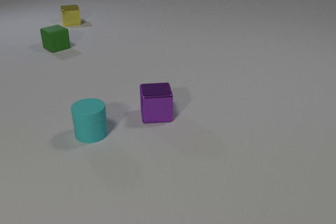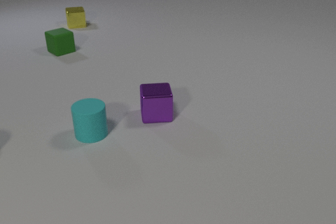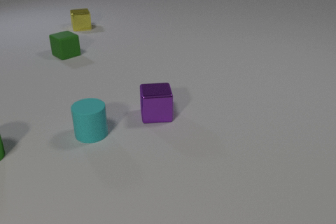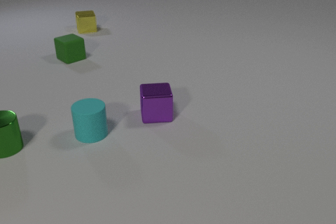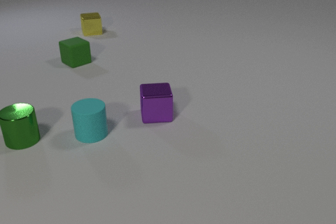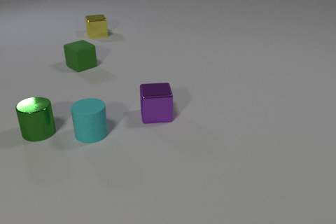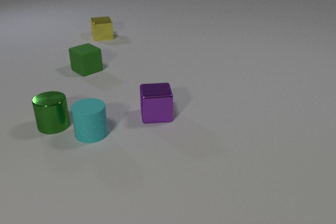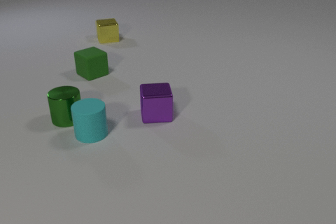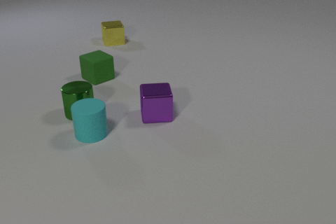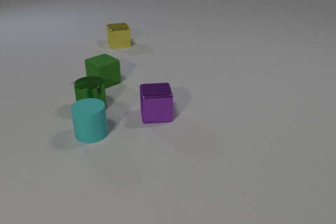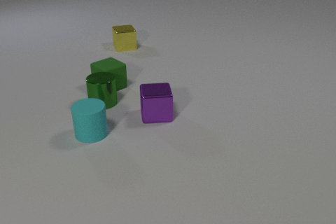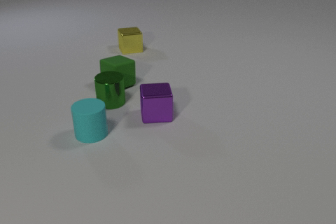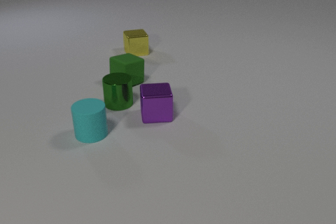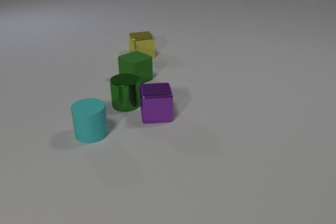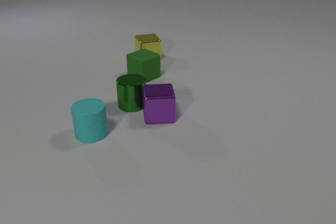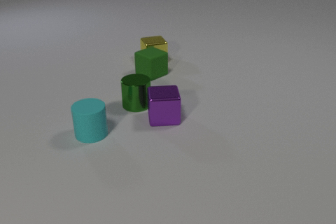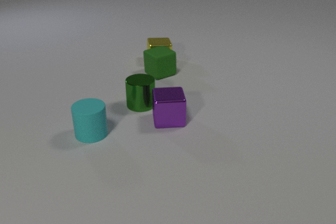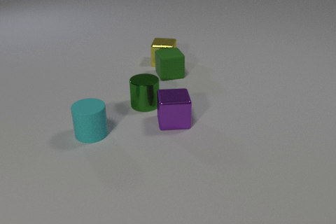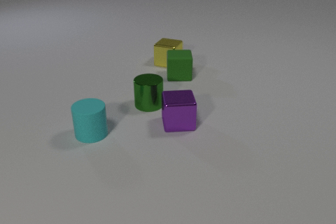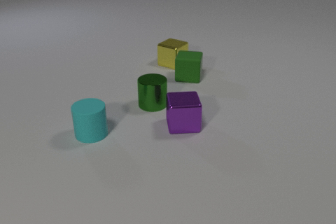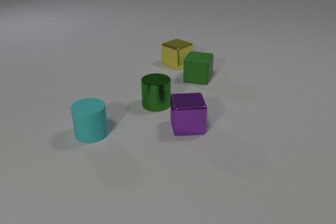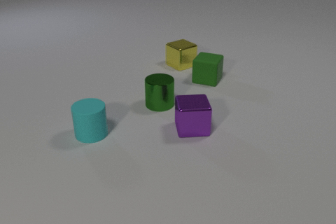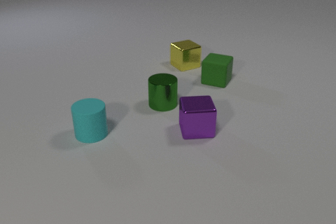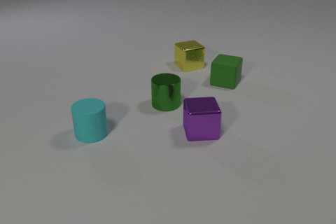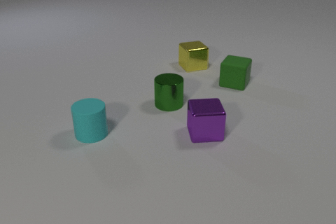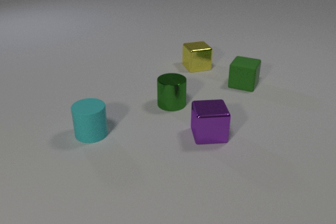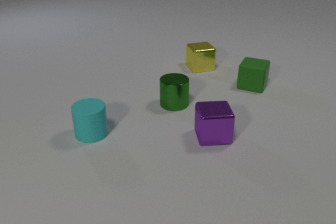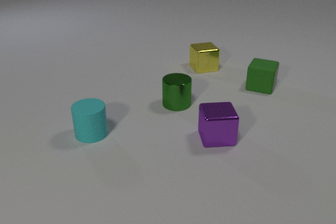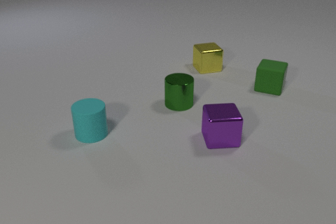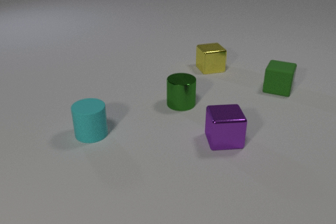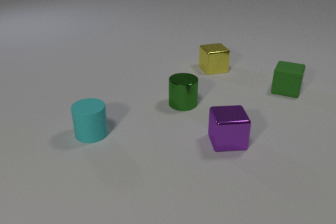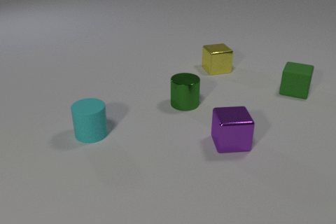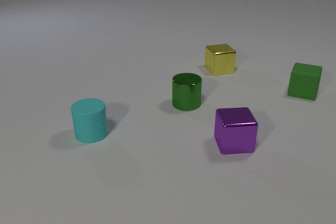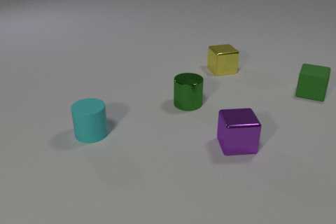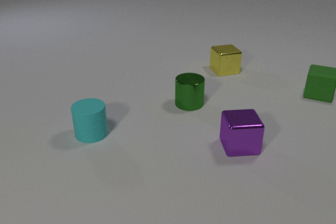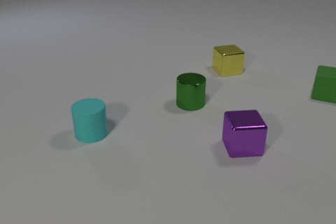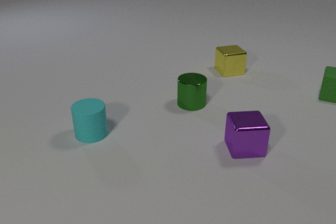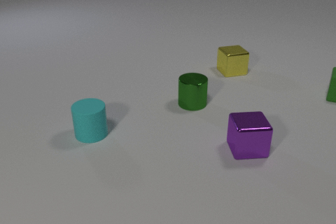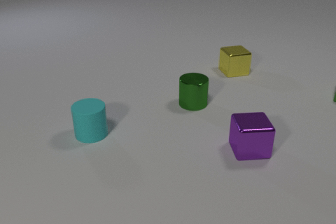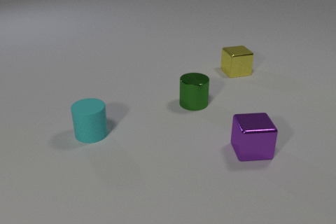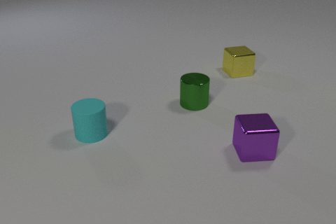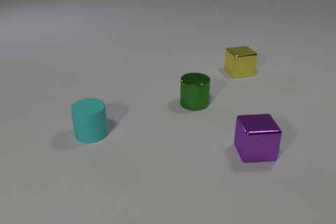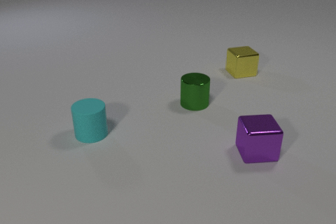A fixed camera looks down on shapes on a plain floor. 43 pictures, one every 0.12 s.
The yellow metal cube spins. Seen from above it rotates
clockwise.
The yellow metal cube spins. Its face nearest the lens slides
to the left.
0.00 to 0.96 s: The green rubber cube slides toward the camera and to the right. The green metal cylinder comes in at the left edge, slides to the right and away from the camera. The yellow metal cube slides toward the camera and to the right.
0.96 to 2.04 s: The green rubber cube slides to the right, spins clockwise seen from above by about 30 degrees, its near face sliding to the left. The green metal cylinder slides to the right. The yellow metal cube slides toward the camera and to the right, spins so that its near face slides to the left, clockwise seen from above. The purple metal cube slides to the right and toward the camera. The green rubber cube and the green metal cylinder collide. The green metal cylinder and the purple metal cube collide. The green rubber cube and the yellow metal cube collide.
2.04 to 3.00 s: The green rubber cube slides to the right, spins clockwise seen from above by about 45 degrees, its near face sliding to the left. The green metal cylinder slides to the right. The yellow metal cube slides to the right, spins so that its near face slides to the left, clockwise seen from above. The purple metal cube slides to the right and toward the camera.
3.00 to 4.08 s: The green rubber cube slides to the right. The green metal cylinder slides to the right. The yellow metal cube slides to the right. The purple metal cube slides to the right and toward the camera.
4.08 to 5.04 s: The green rubber cube slides to the right, leaves at the right edge. The yellow metal cube slides to the right. The purple metal cube slides to the right and toward the camera.
How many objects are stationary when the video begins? 2.
What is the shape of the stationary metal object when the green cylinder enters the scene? cube.
Are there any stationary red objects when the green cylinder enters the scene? no.
